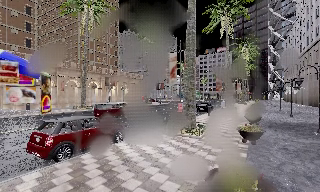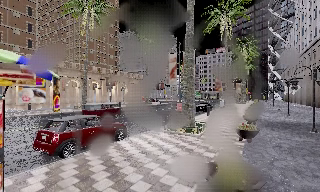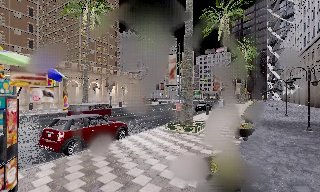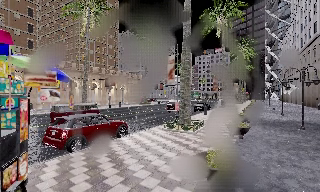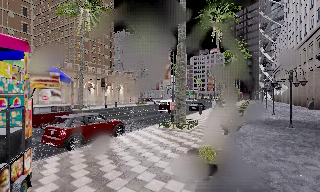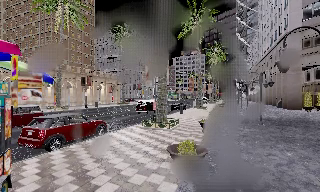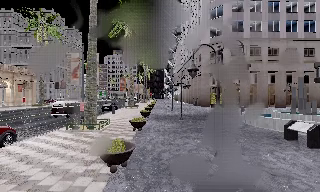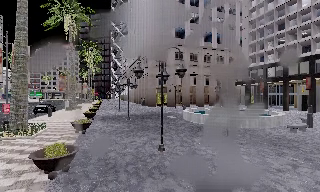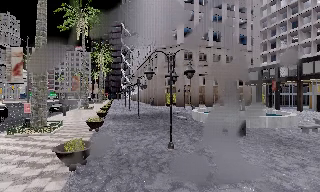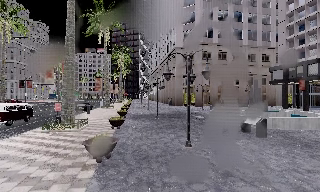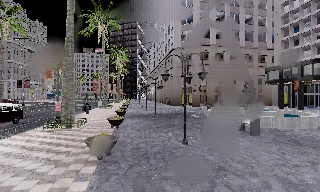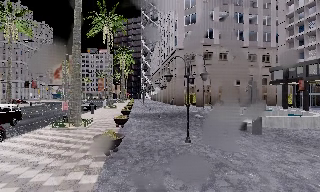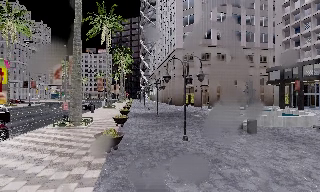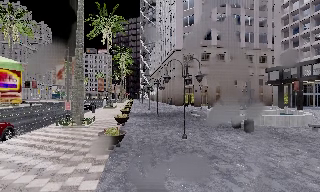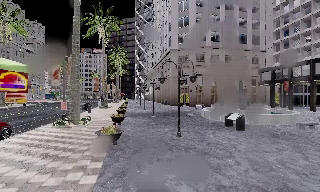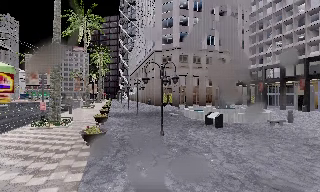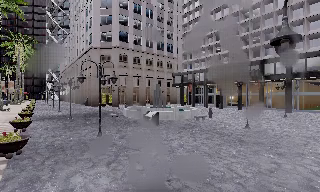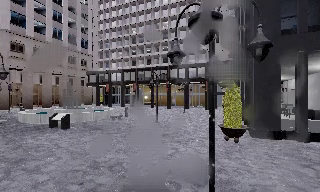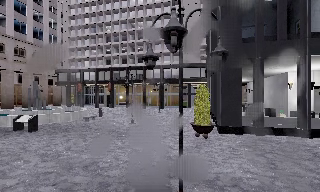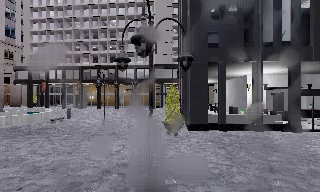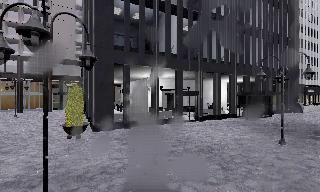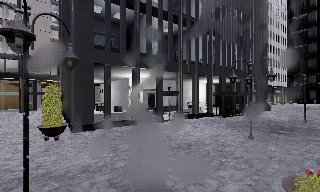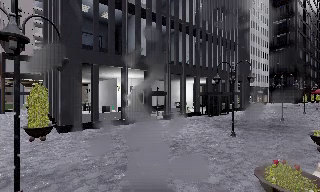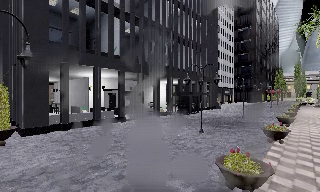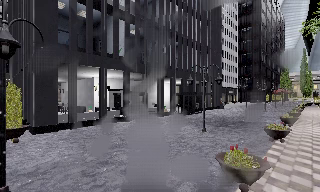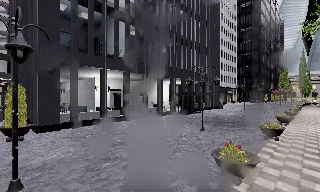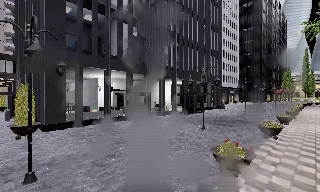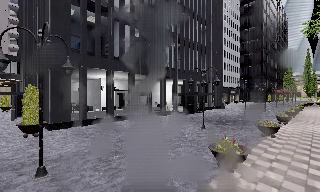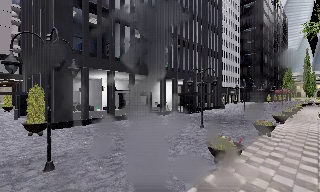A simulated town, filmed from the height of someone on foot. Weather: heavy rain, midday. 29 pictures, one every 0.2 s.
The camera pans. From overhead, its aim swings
clockwise.
The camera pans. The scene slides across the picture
to the left.
0.0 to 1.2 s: The camera pans to its right, which is clockwise from overhead, by about 30 degrees. It travels backward, about 2 m.
1.2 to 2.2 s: The camera travels backward, about 2 m, so what stands in front gets smaller.
2.2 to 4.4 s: The camera pans to its right, which is clockwise from overhead, by about 120 degrees. It travels backward, about 4 m.
4.4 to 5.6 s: The camera travels backward, about 2 m, so what stands in front gets smaller.
The film runs backward here.
